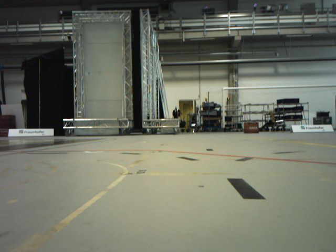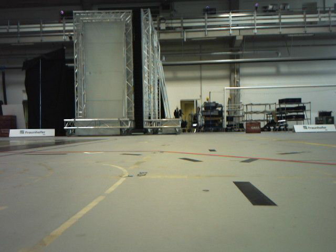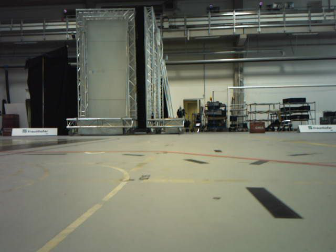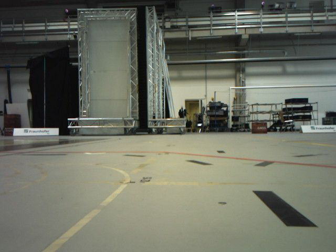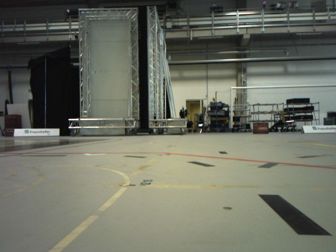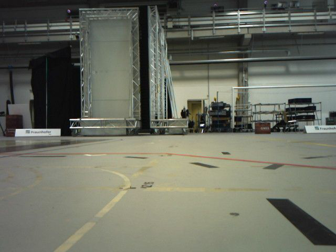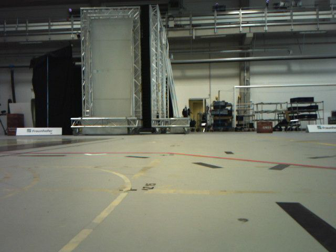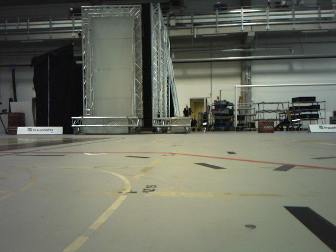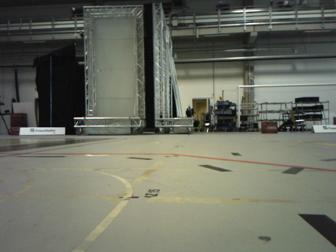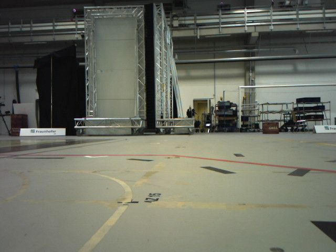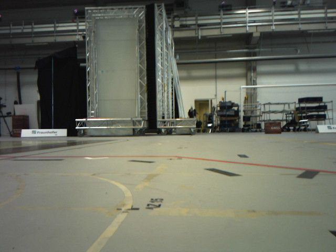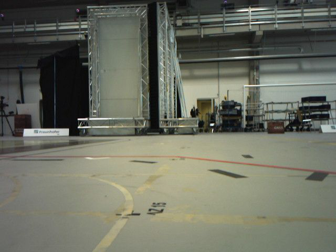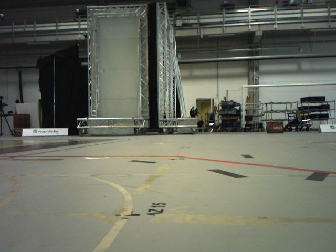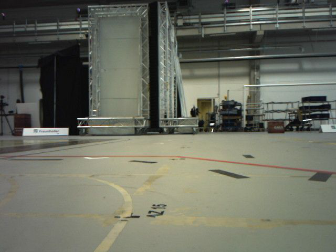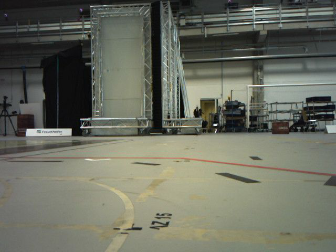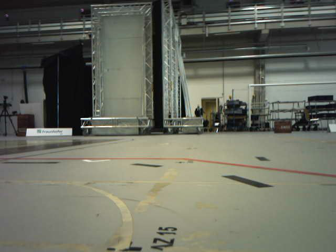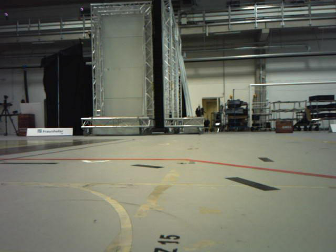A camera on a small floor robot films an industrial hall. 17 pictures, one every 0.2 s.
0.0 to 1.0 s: The camera travels forward, about 0.2 m, so what stands in front looms larger. It loses speed.
1.0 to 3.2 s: The camera travels forward, about 0.4 m, so what stands in front looms larger.
The film runs forward here.
